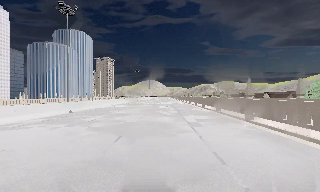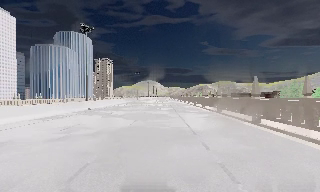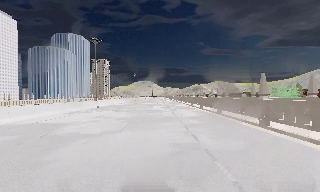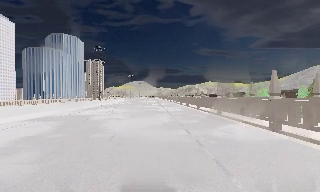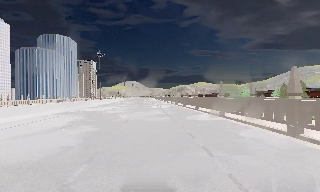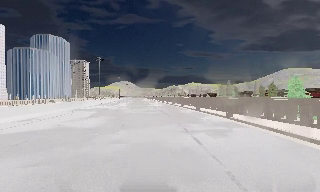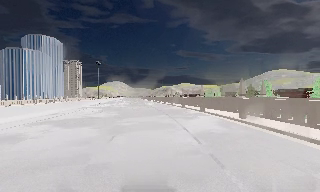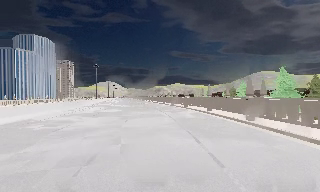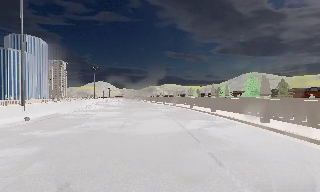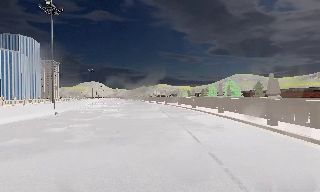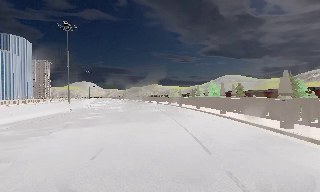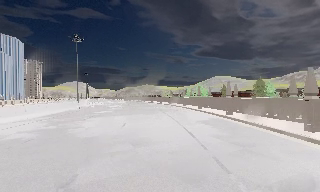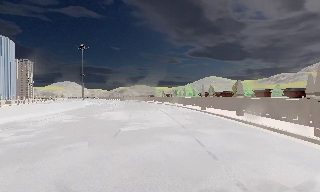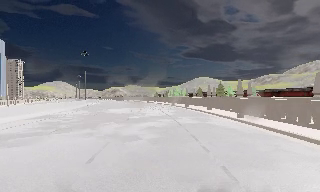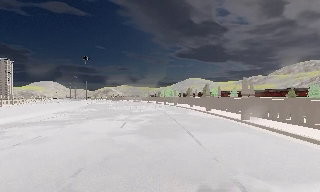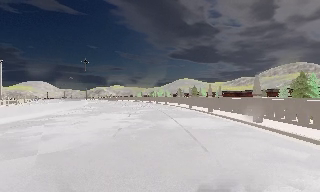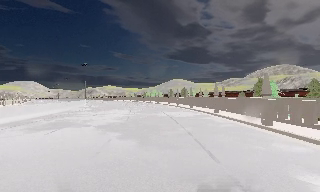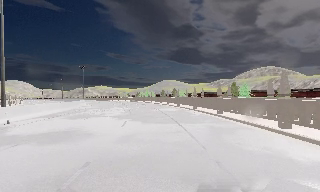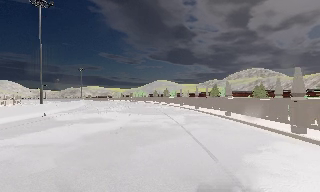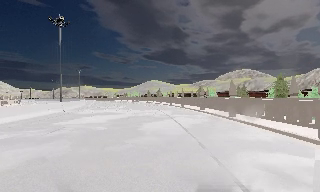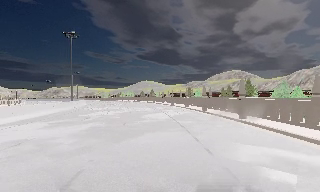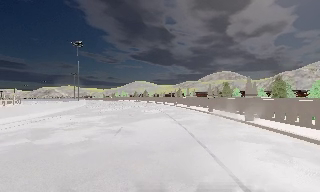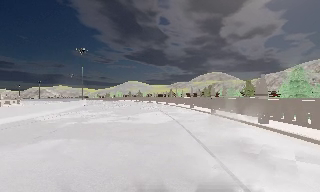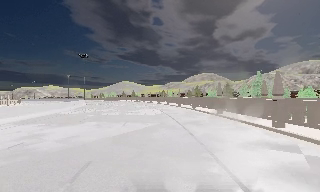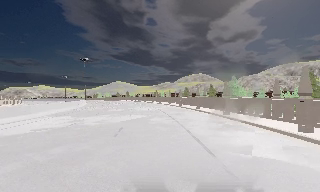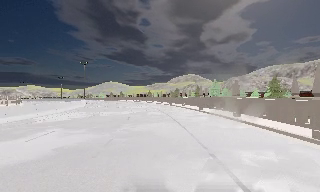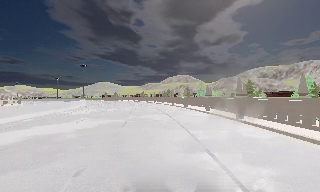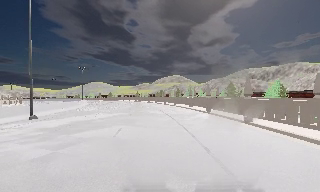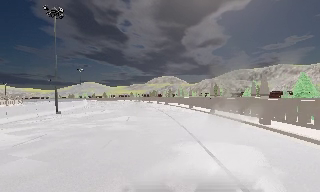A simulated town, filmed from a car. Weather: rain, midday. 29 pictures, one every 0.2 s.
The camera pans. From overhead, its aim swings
clockwise.
The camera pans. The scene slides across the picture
to the left.
0.0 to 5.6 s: The camera swings to its right by about 70 degrees, and the scene slides to the left. It travels backward, about 140 m.
The film runs backward here.
